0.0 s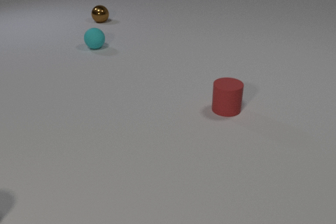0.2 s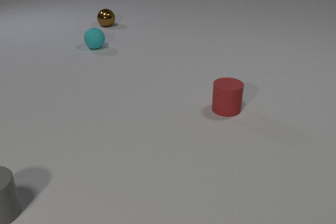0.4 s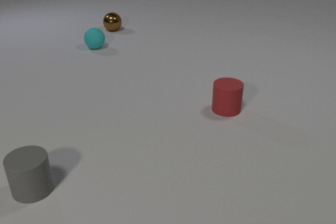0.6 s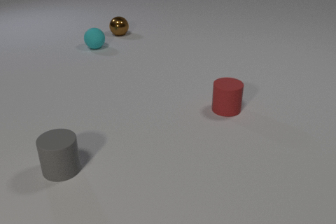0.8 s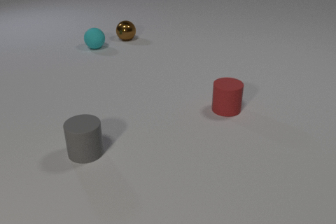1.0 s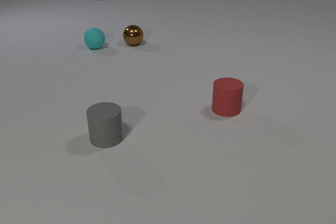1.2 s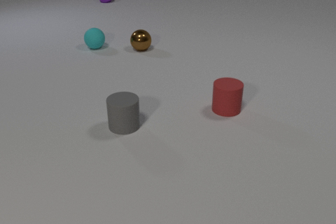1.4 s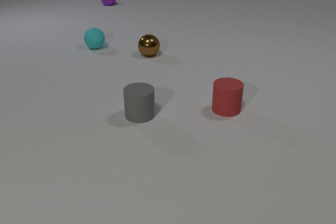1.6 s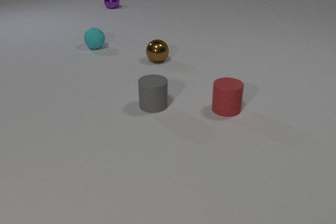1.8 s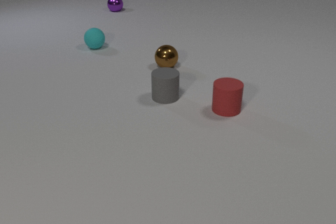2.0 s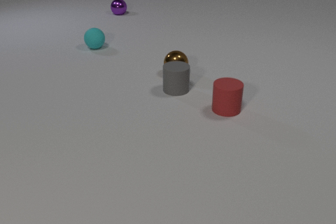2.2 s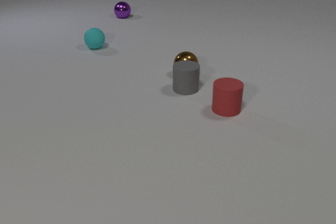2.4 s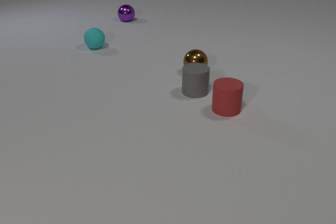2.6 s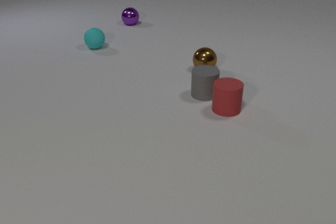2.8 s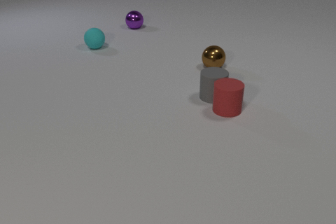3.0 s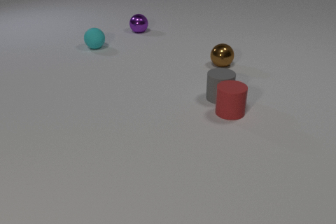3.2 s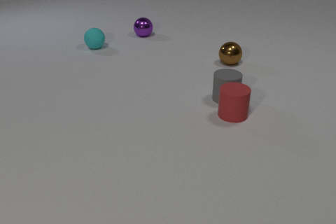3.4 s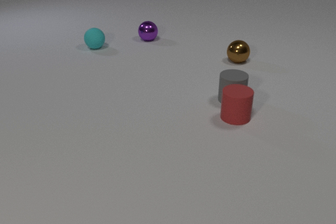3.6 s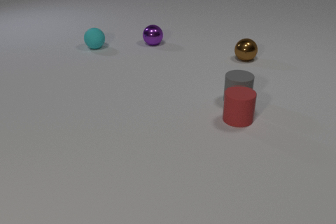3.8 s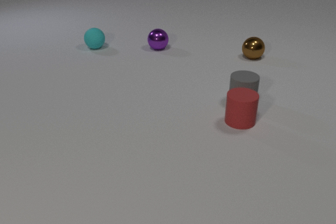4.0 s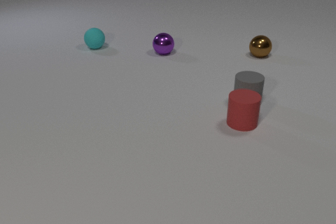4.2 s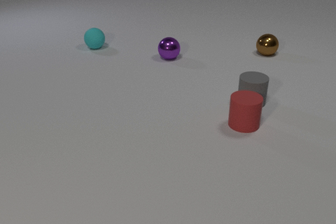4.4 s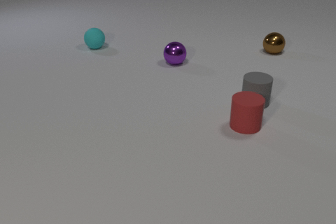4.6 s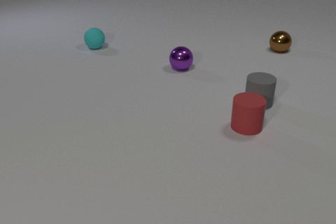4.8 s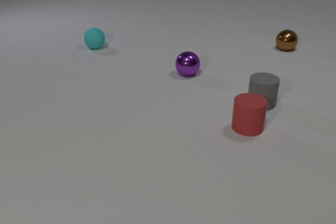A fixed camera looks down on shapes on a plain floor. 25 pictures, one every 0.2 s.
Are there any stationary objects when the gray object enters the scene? yes.
What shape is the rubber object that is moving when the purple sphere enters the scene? cylinder.
What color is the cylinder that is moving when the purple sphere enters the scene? gray.
0.0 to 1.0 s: The gray rubber cylinder comes in at the left edge, slides to the right and away from the camera. The brown metal sphere rolls toward the camera and to the right. The purple metal sphere comes in at the top edge.
1.0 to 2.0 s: The gray rubber cylinder slides away from the camera and to the right. The brown metal sphere rolls toward the camera and to the right. The purple metal sphere rolls toward the camera.
2.0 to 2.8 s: The gray rubber cylinder slides to the right. The brown metal sphere rolls to the right and away from the camera. The purple metal sphere rolls toward the camera. The gray rubber cylinder and the brown metal sphere collide. The gray rubber cylinder and the red rubber cylinder collide.
2.8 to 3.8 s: The gray rubber cylinder slides to the right. The brown metal sphere rolls to the right and away from the camera. The red rubber cylinder slides toward the camera and to the right. The purple metal sphere rolls toward the camera.
3.8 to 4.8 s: The gray rubber cylinder slides to the right. The brown metal sphere rolls away from the camera and to the right. The red rubber cylinder slides toward the camera and to the right. The purple metal sphere rolls toward the camera and to the right.
